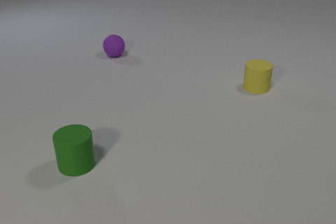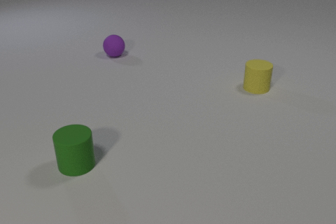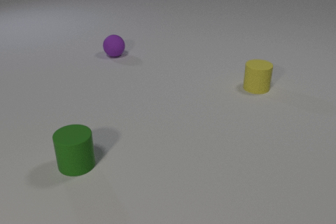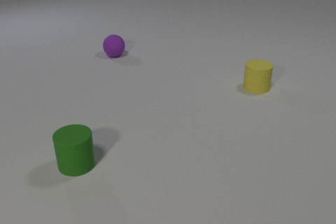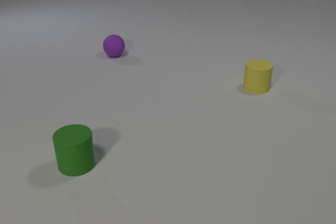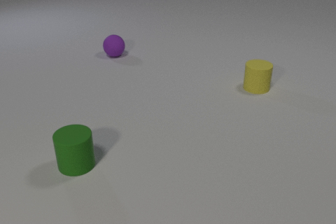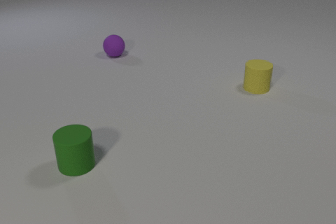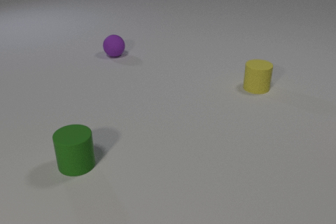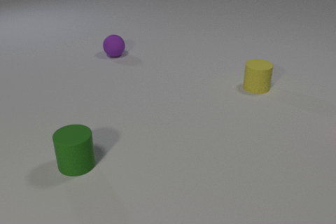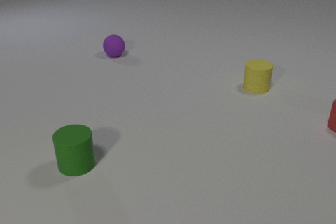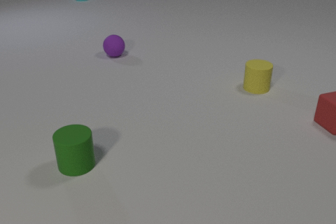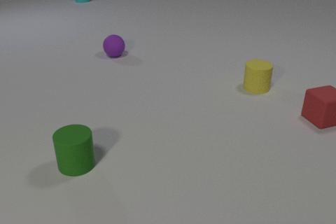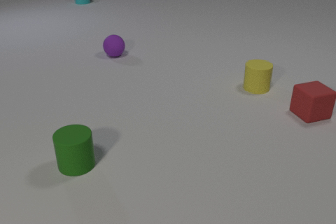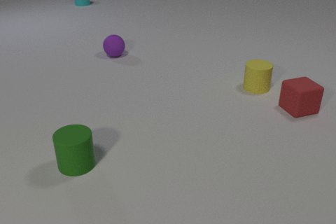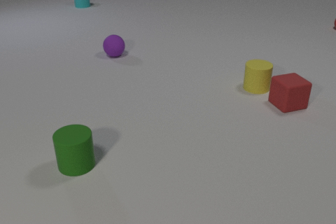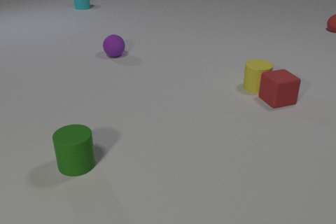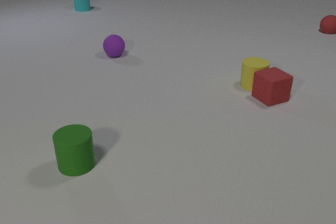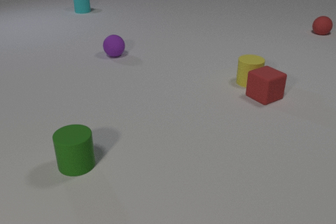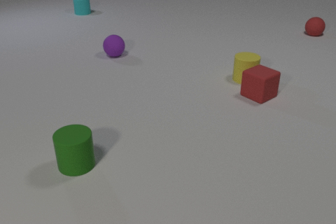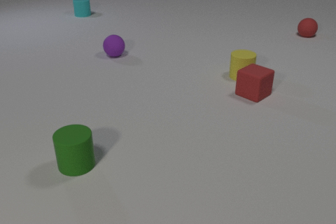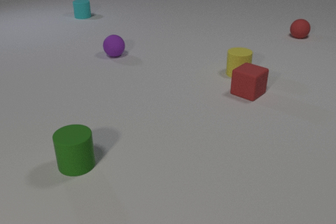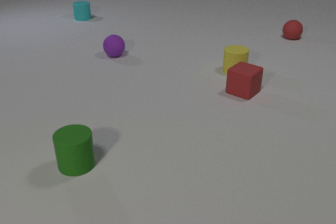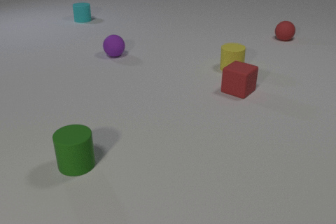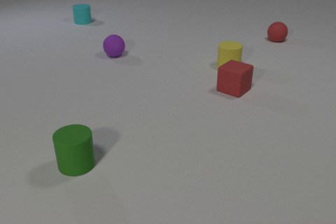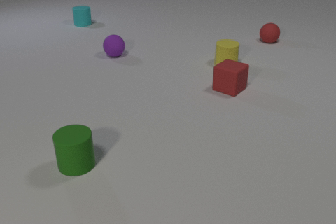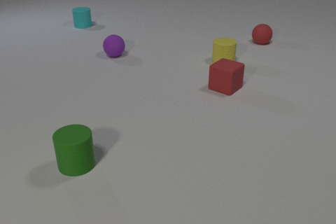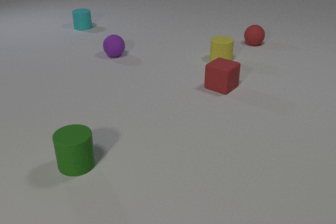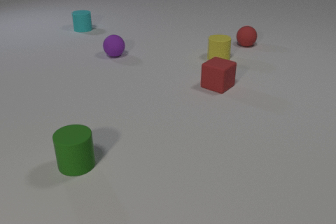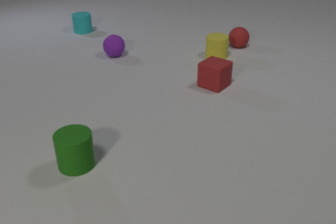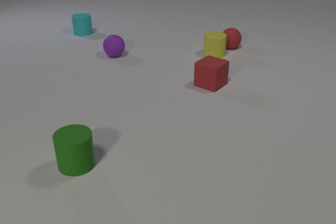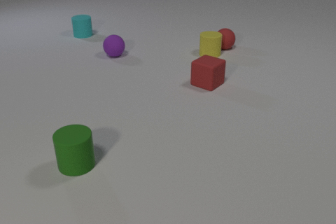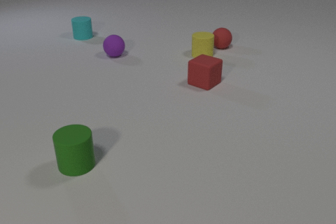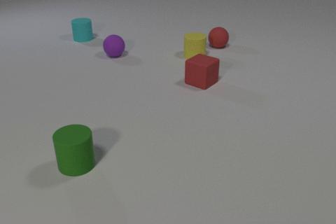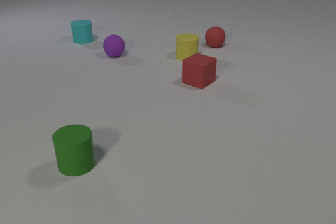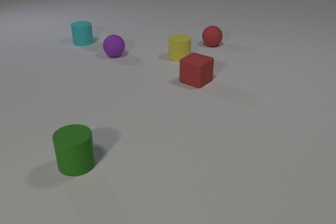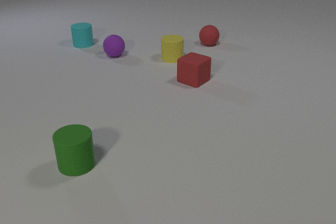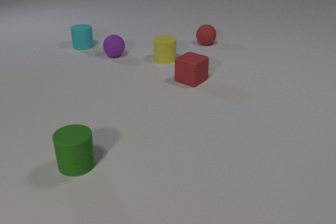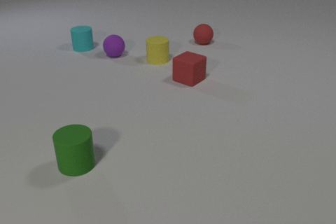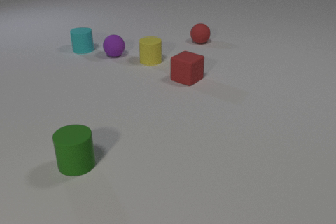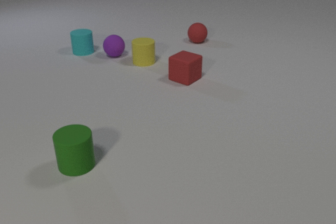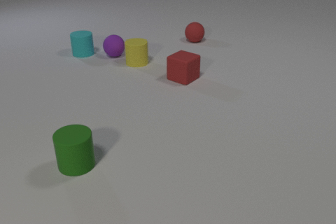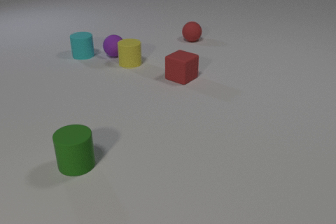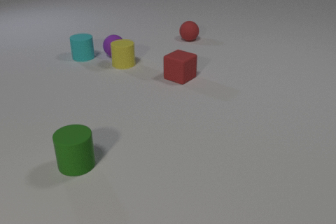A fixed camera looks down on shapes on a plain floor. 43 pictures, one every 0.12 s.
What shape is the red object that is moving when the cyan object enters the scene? cube.
How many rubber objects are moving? 4.
What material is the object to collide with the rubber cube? rubber.
0.00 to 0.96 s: Next to nothing moves.
0.96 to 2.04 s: The red rubber cube comes in at the right edge, slides to the left and away from the camera. The yellow rubber cylinder slides away from the camera and to the left. The red rubber sphere comes in at the right edge, rolls to the left and toward the camera. The cyan rubber cylinder comes in at the top edge, slides toward the camera. The red rubber cube and the yellow rubber cylinder collide.
2.04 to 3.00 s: The red rubber cube slides to the left. The yellow rubber cylinder slides away from the camera and to the left. The red rubber sphere rolls to the left and toward the camera. The cyan rubber cylinder slides toward the camera.
3.00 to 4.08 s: The red rubber cube slides to the left and away from the camera. The yellow rubber cylinder slides to the left. The red rubber sphere rolls to the left. The cyan rubber cylinder slides toward the camera. The yellow rubber cylinder and the red rubber sphere collide.
4.08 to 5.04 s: The red rubber cube slides to the left and away from the camera. The yellow rubber cylinder slides to the left. The red rubber sphere rolls to the left and away from the camera. The cyan rubber cylinder slides toward the camera.
